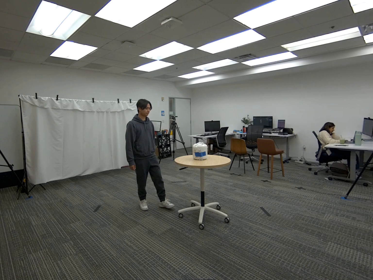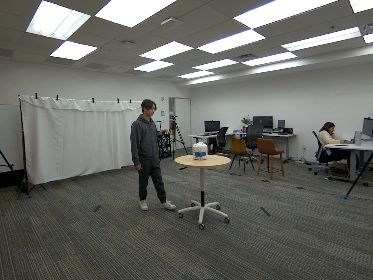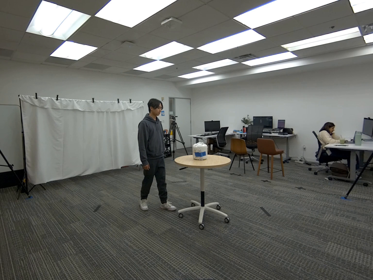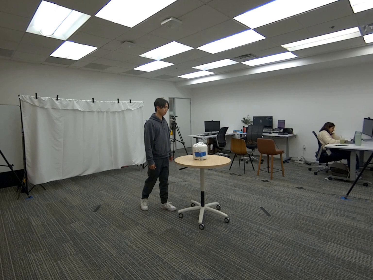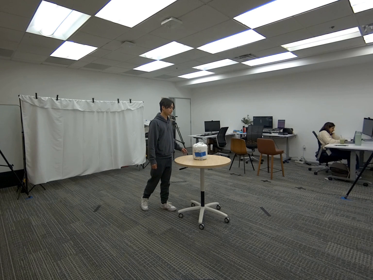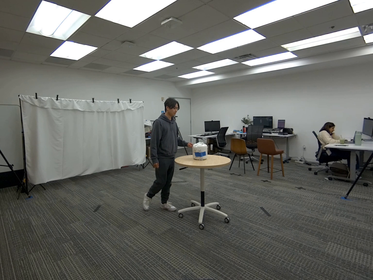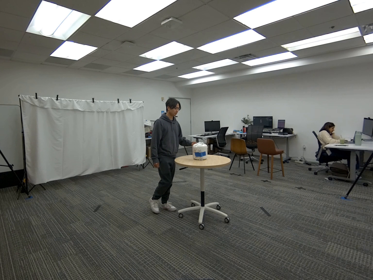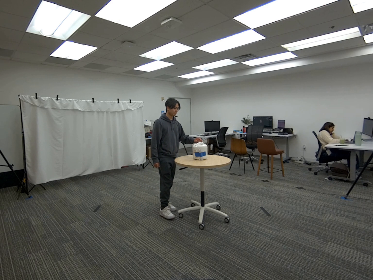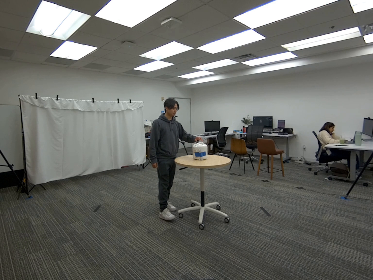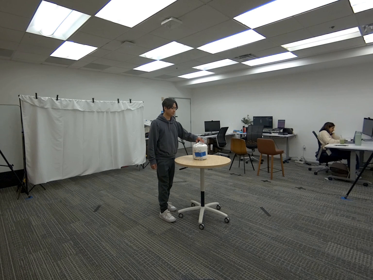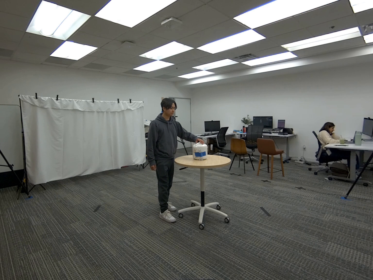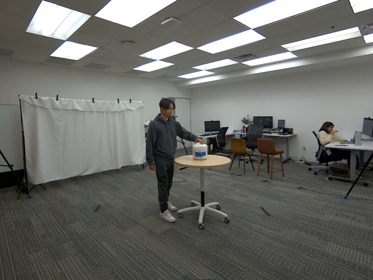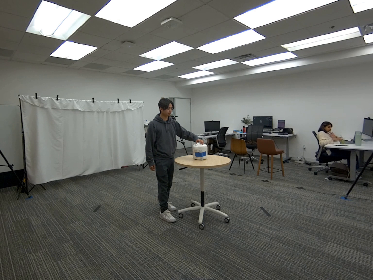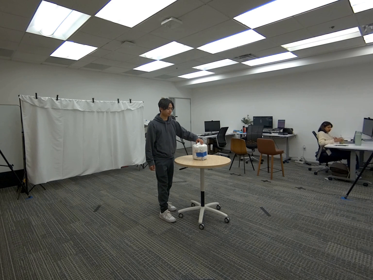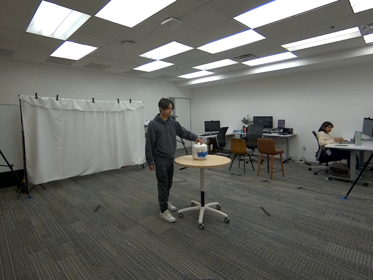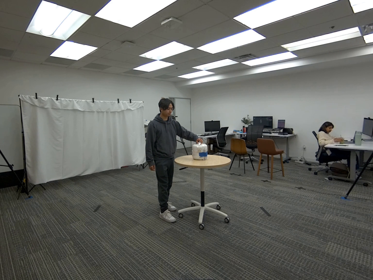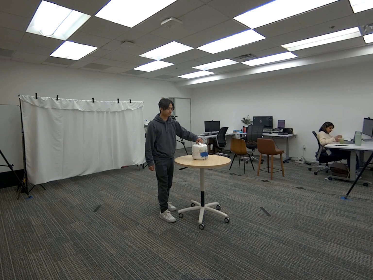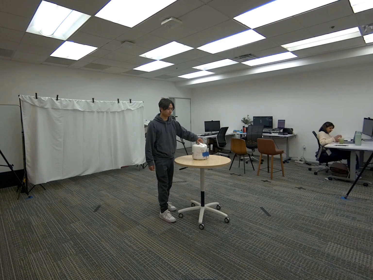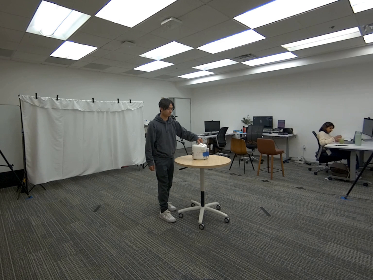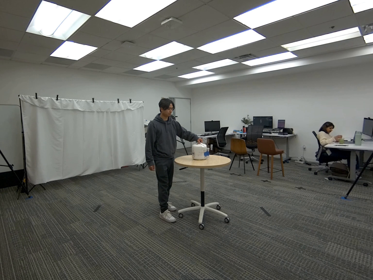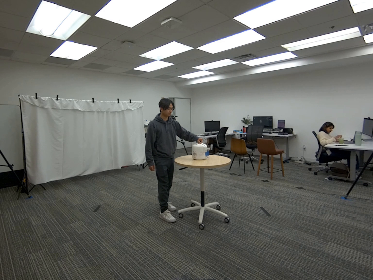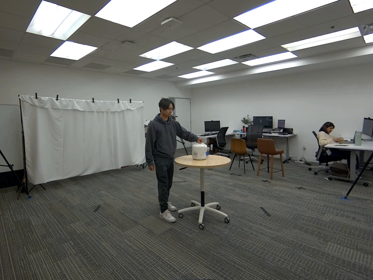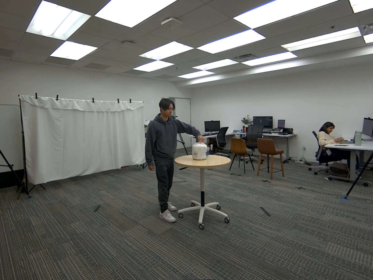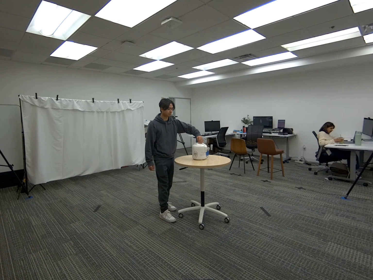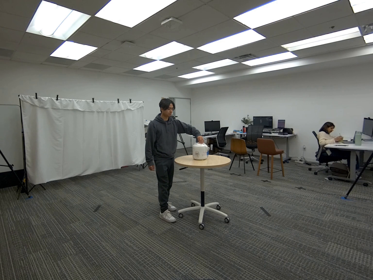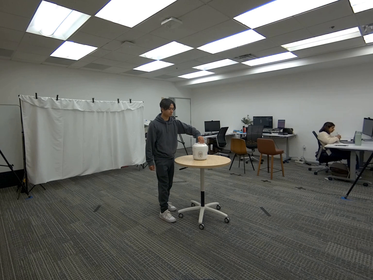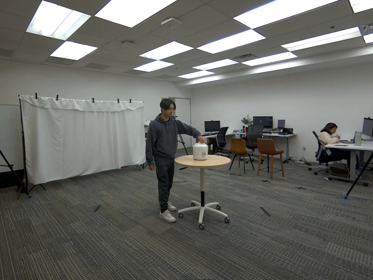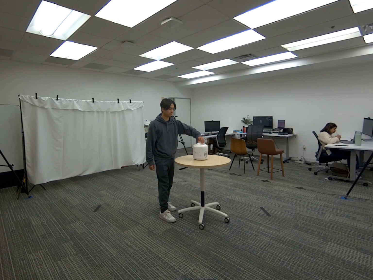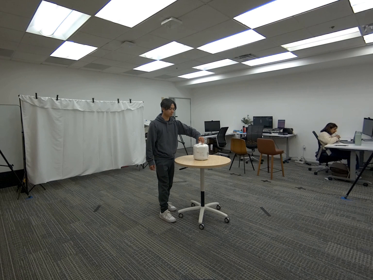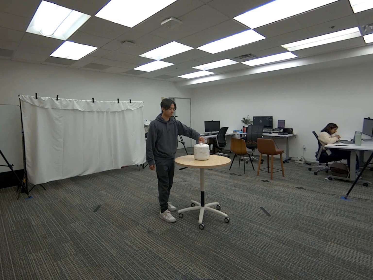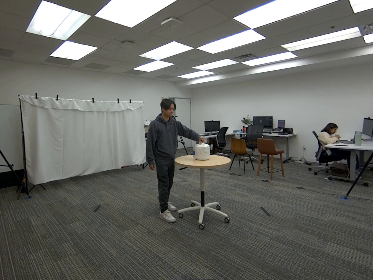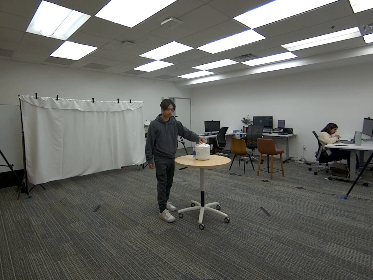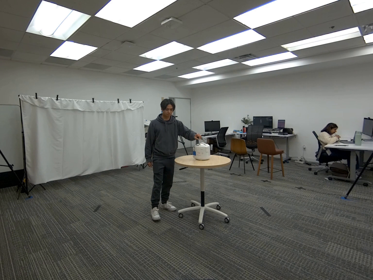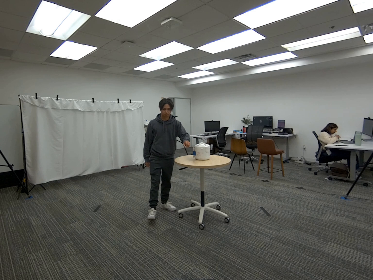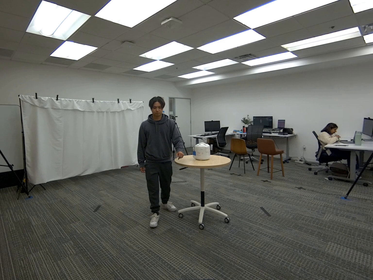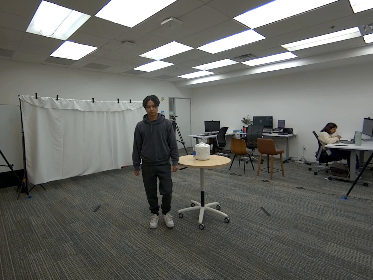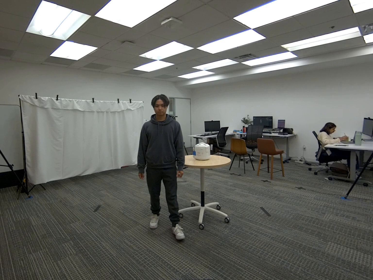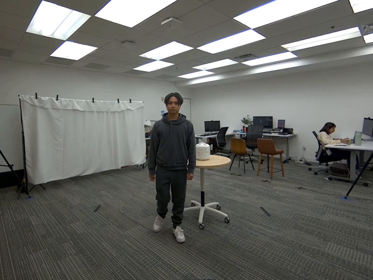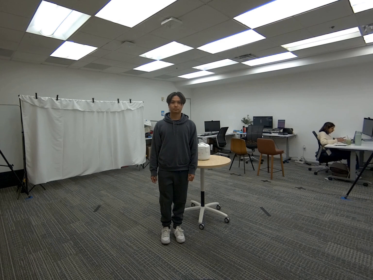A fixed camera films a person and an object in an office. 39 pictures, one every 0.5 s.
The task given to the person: Walk over to the rice cooker on the round table and rotate it counterclockwise using left hand.
